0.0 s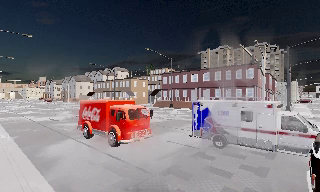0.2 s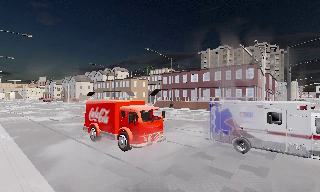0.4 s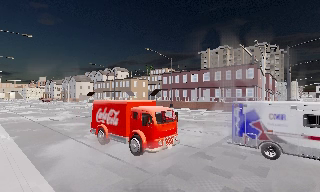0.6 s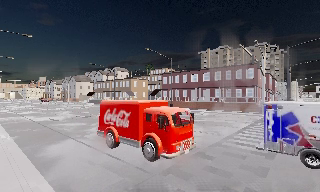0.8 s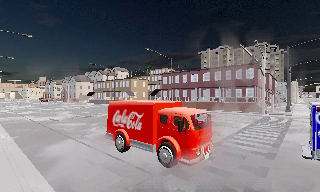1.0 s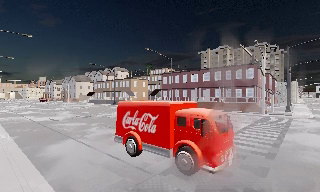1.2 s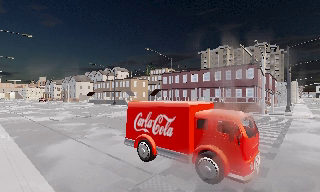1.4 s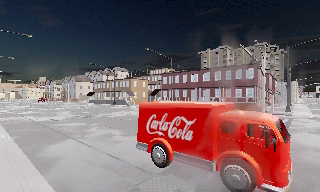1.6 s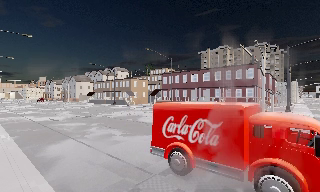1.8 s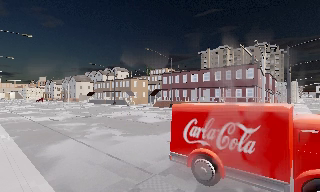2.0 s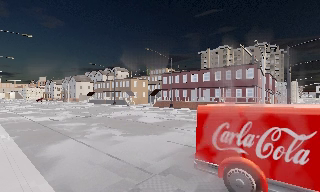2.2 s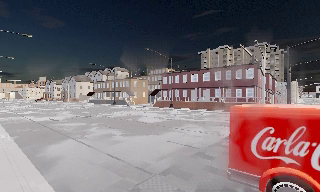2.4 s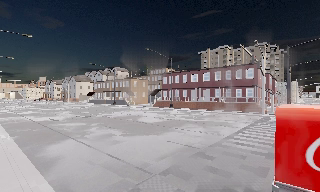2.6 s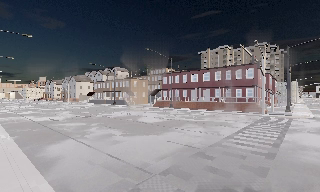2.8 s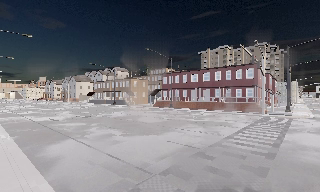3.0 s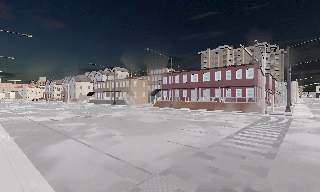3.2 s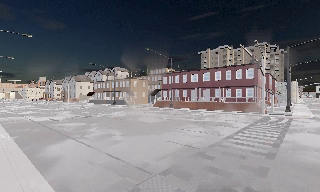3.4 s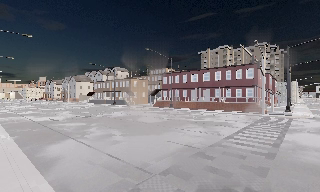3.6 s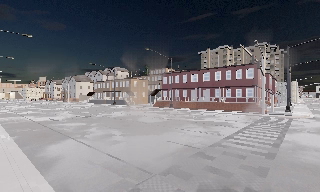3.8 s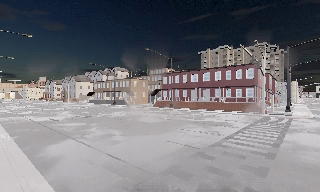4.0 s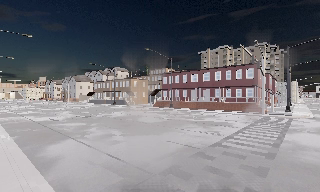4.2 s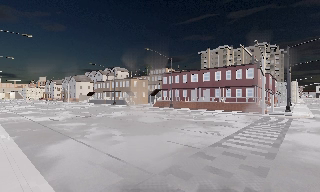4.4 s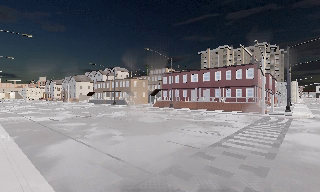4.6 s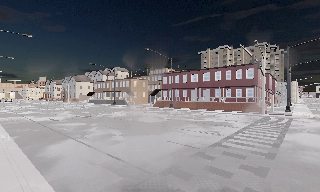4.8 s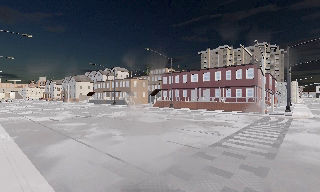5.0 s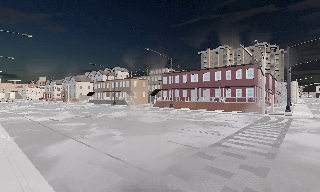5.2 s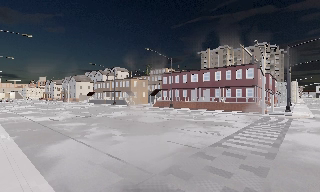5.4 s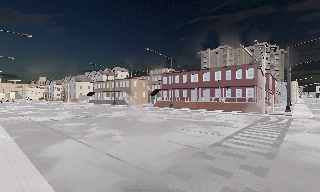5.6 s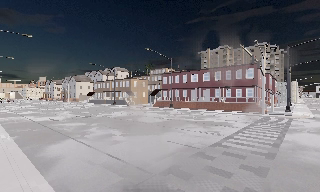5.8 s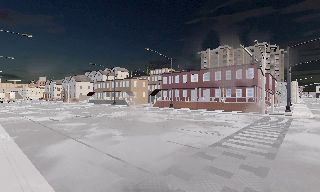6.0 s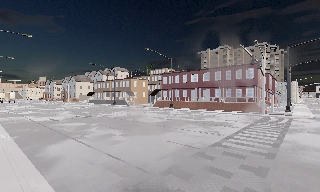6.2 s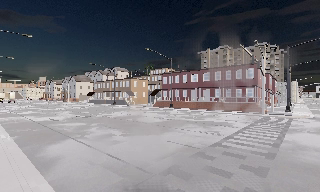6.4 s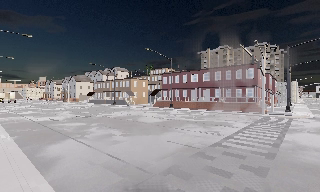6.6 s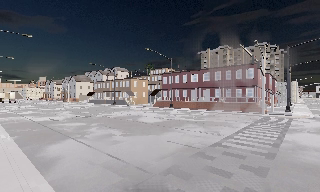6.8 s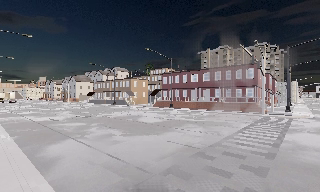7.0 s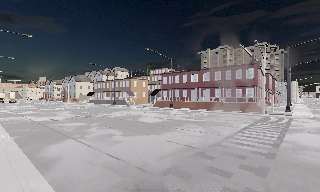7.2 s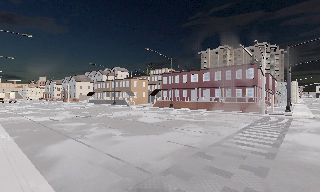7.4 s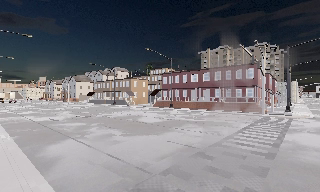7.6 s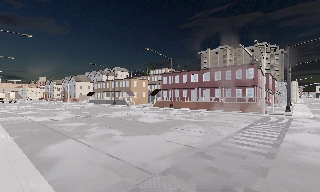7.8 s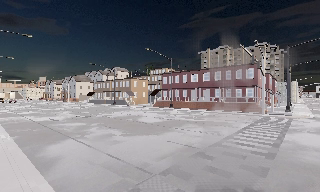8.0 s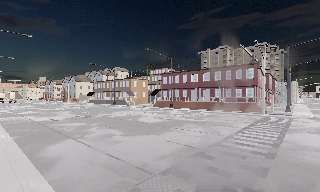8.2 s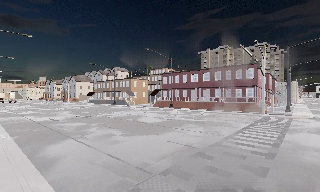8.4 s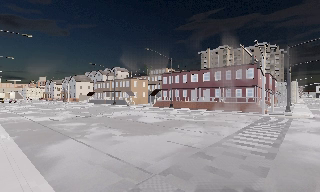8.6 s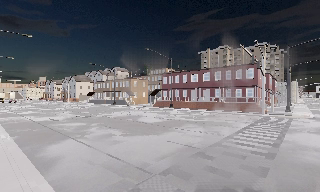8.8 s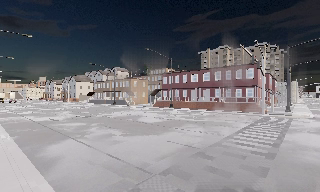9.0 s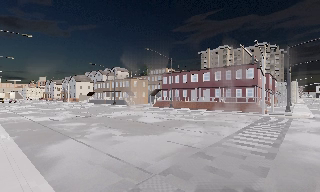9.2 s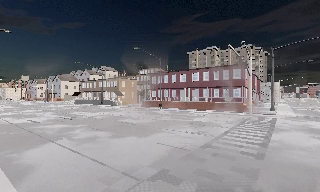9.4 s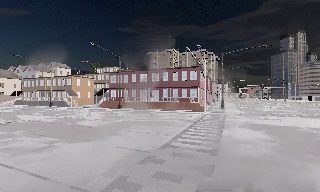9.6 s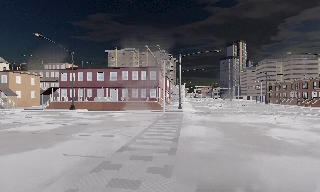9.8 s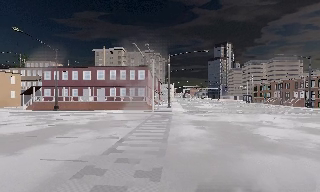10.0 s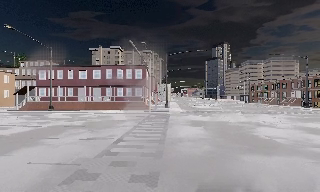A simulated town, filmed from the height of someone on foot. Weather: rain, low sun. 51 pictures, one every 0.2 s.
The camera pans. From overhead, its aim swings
clockwise.
The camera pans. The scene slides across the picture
to the left.
0.0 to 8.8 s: The camera keeps its place and its aim.
8.8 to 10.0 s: The camera swings to its right by about 35 degrees, and the scene slides to the left. It travels forward, about 2 m.
The film runs forward here.
